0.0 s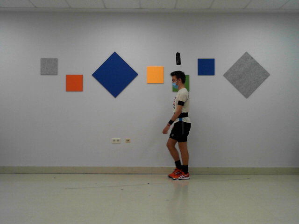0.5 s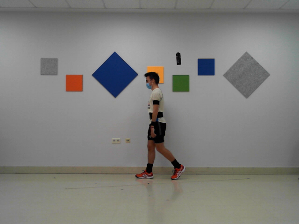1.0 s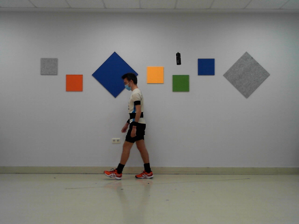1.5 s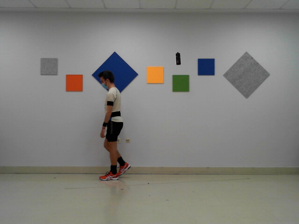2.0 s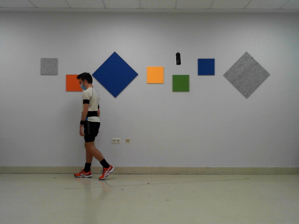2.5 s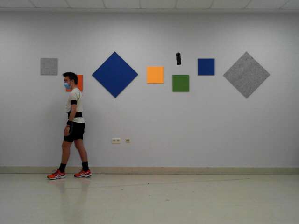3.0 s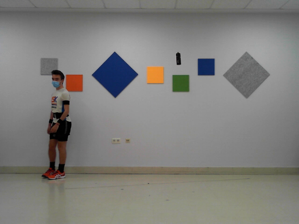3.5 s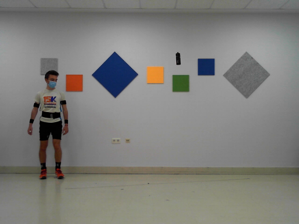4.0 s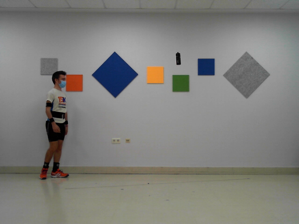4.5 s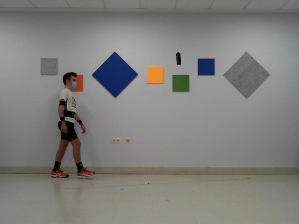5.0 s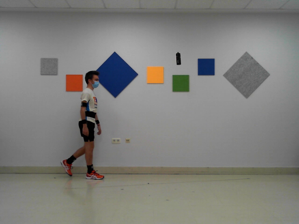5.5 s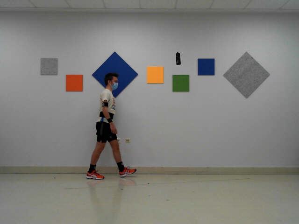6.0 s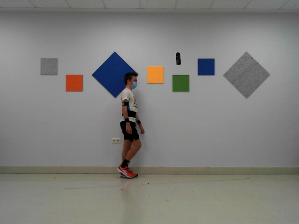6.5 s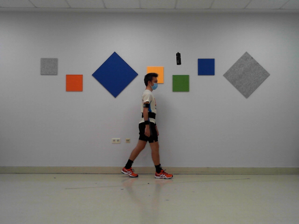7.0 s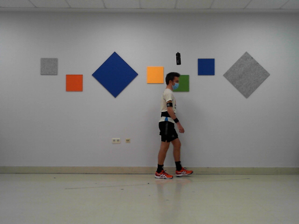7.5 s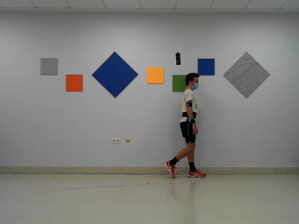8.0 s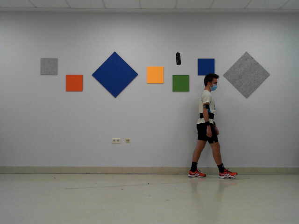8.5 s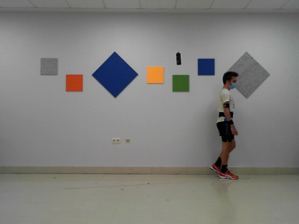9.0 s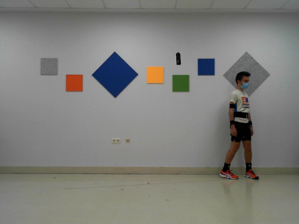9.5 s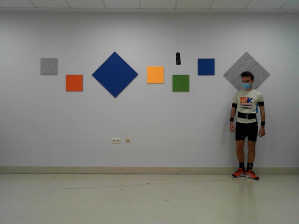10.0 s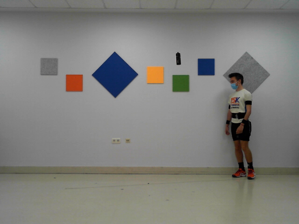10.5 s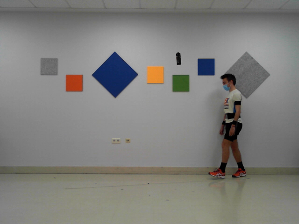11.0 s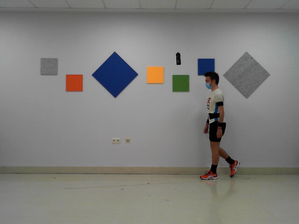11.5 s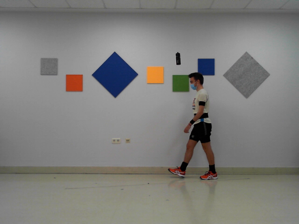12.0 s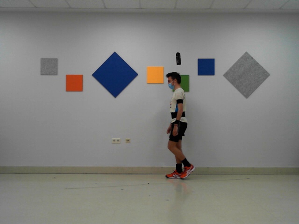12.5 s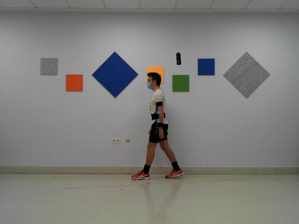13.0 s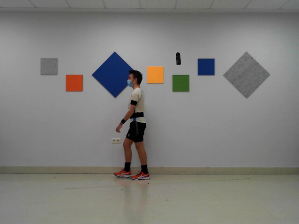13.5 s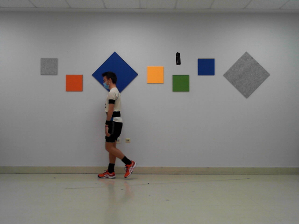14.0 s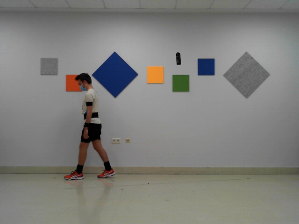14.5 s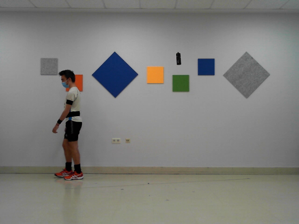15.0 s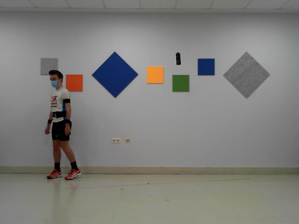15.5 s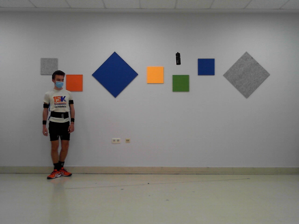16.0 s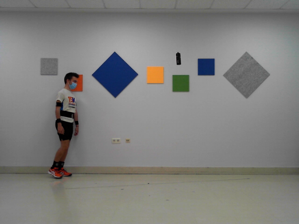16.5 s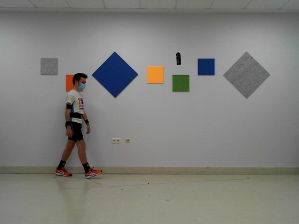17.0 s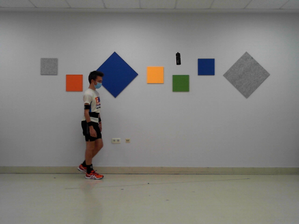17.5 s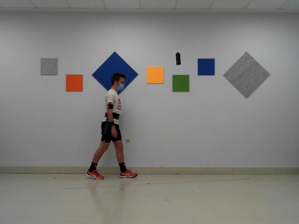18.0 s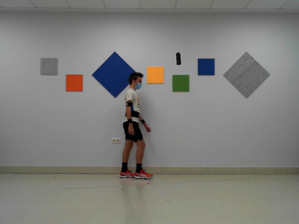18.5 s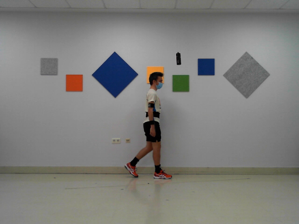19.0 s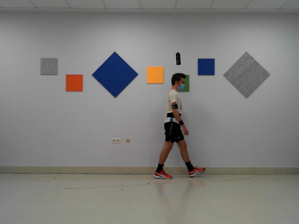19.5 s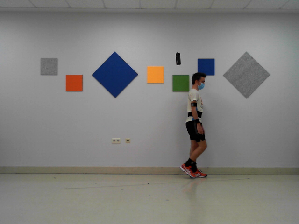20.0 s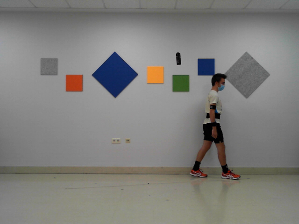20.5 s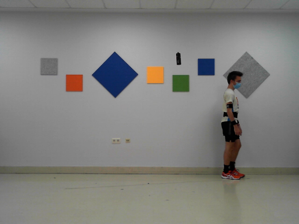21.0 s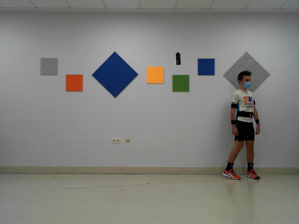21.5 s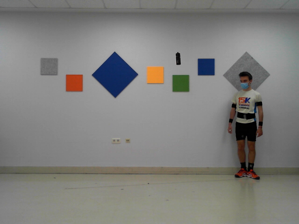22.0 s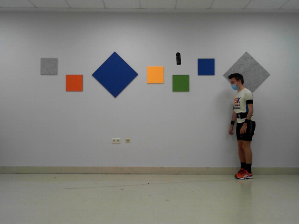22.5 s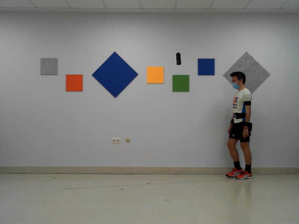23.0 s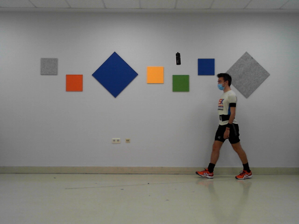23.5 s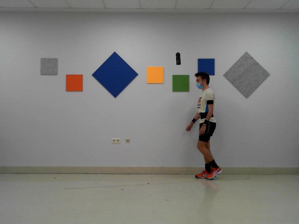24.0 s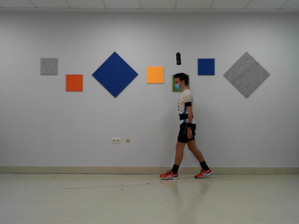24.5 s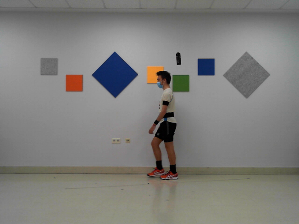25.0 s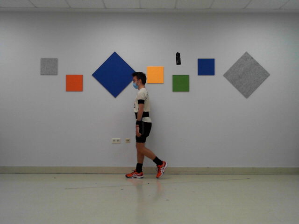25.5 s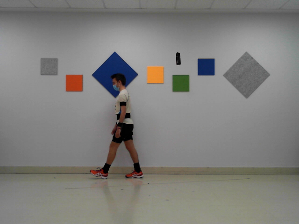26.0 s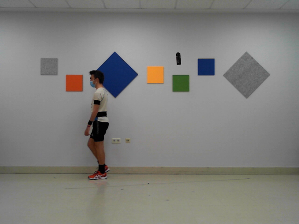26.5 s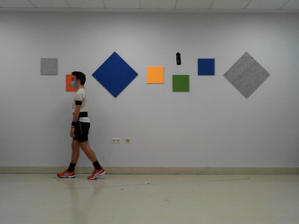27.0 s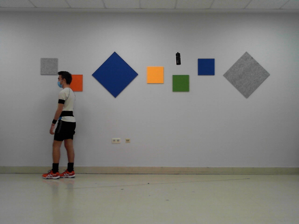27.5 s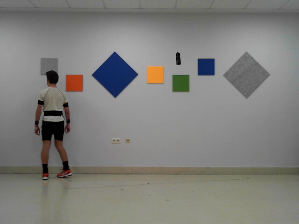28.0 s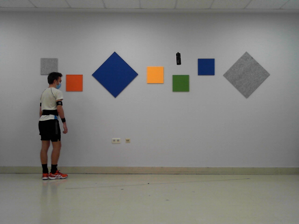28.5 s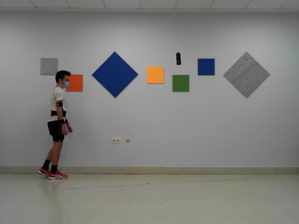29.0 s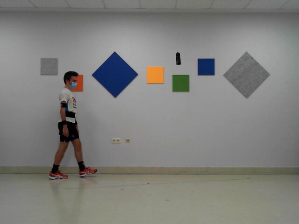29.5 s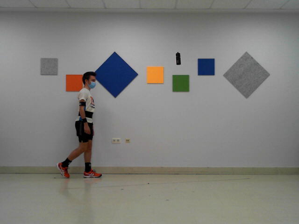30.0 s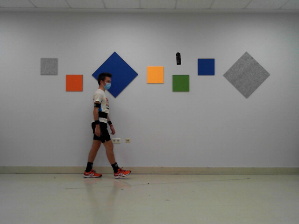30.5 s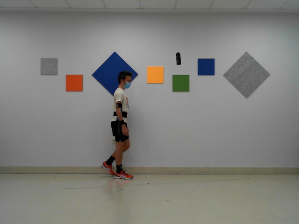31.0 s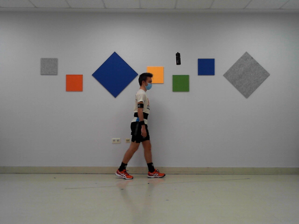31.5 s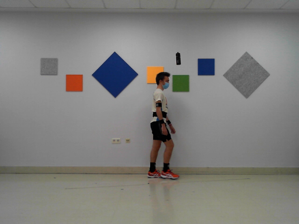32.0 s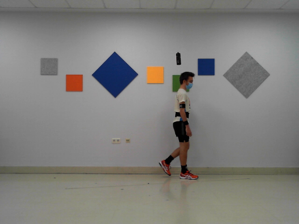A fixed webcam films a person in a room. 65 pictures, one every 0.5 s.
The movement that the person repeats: Walk forward.
